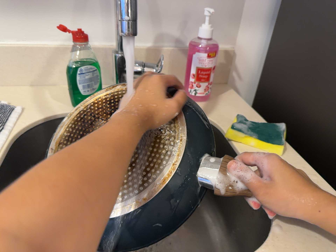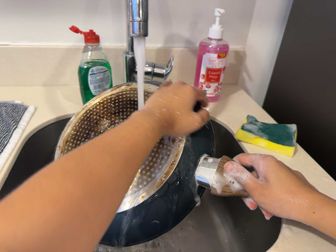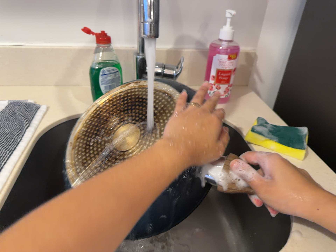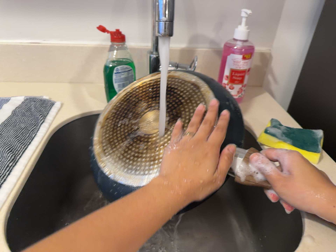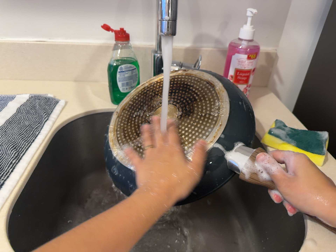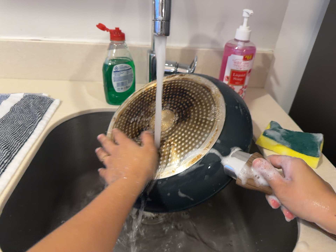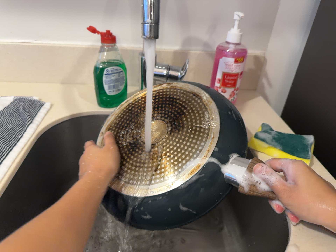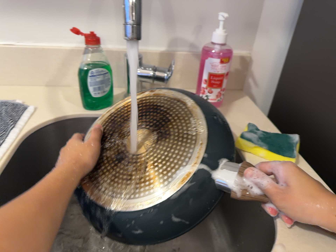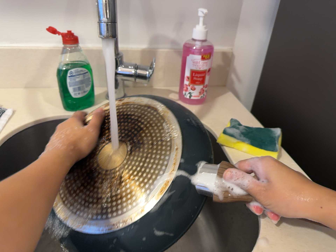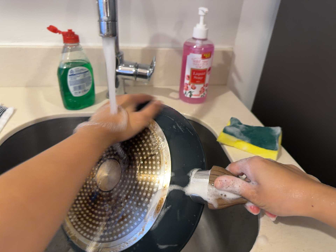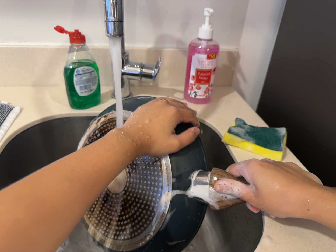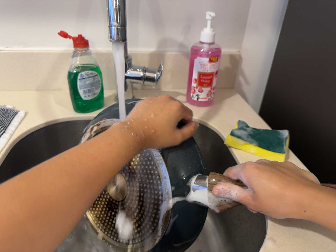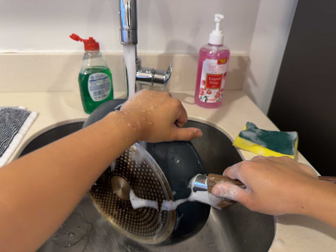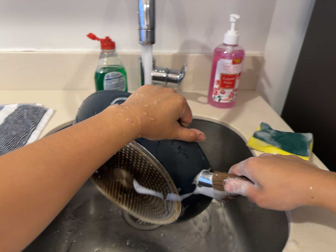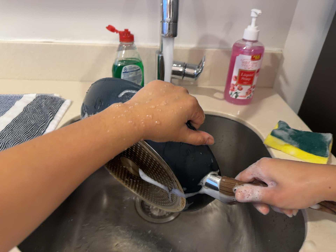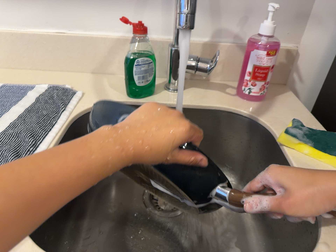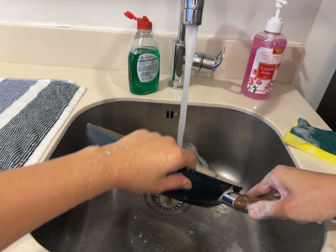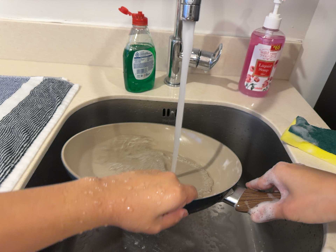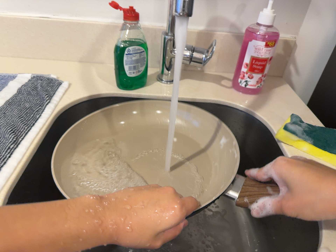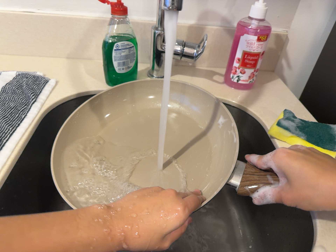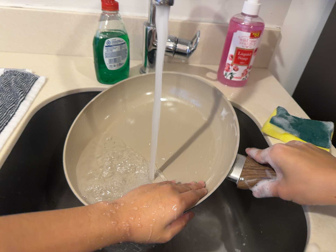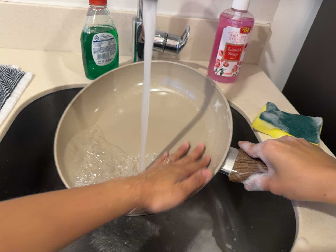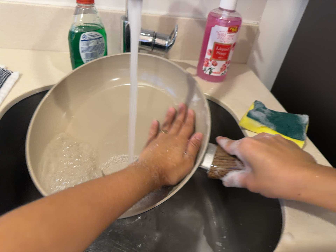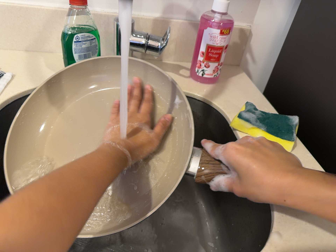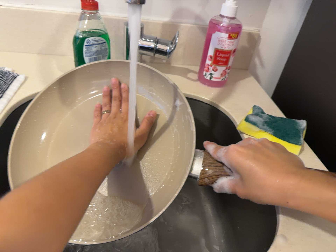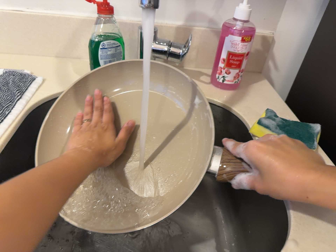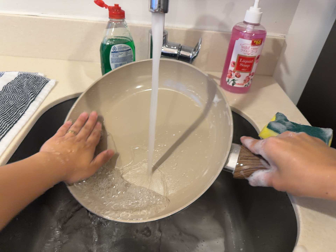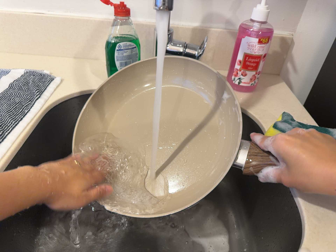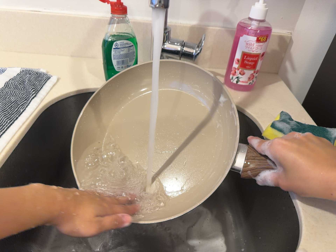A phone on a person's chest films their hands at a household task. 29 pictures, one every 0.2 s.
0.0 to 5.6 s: The camera pans to its left by about 10 degrees.
The film runs backward here.
